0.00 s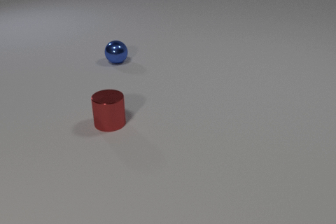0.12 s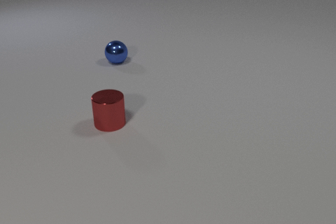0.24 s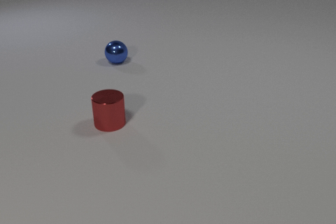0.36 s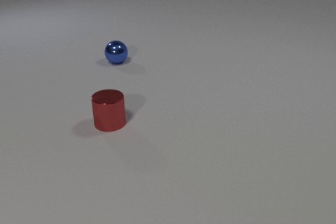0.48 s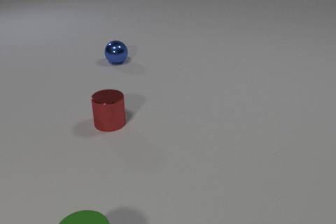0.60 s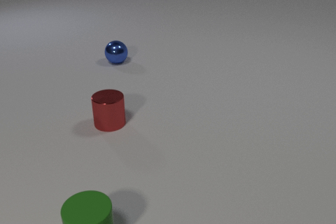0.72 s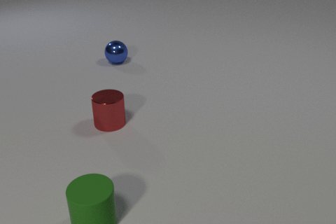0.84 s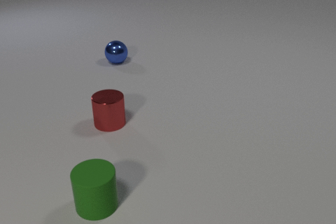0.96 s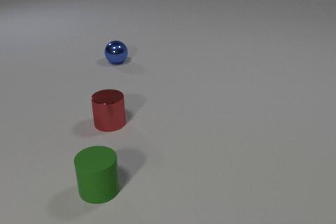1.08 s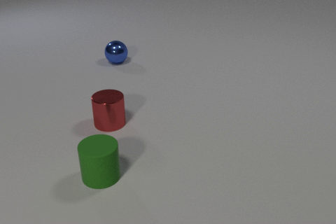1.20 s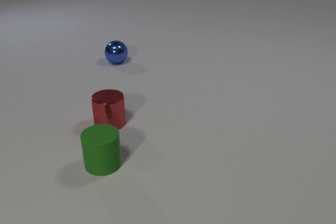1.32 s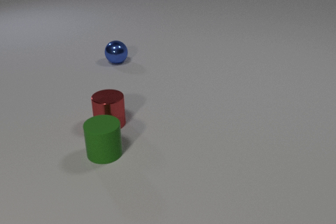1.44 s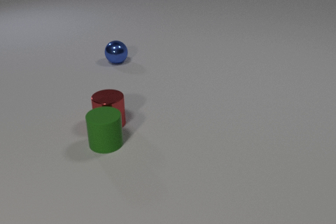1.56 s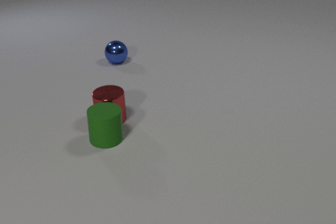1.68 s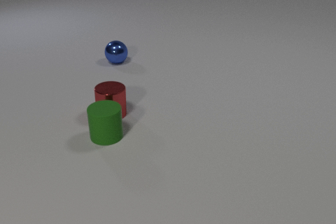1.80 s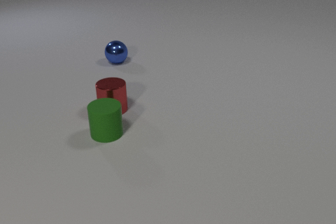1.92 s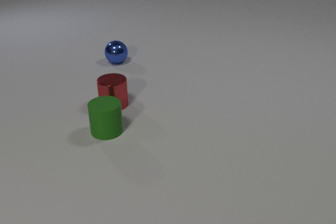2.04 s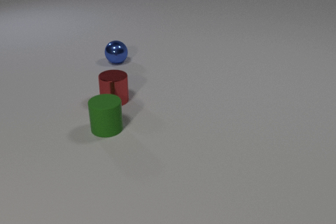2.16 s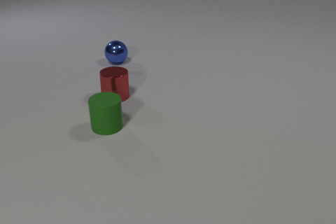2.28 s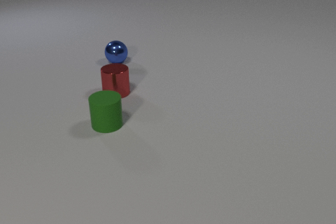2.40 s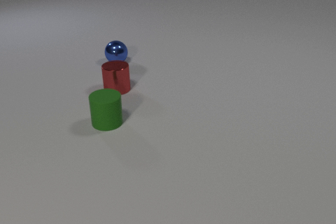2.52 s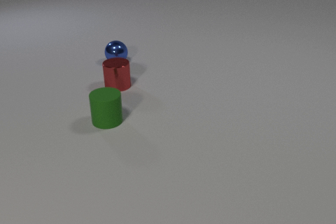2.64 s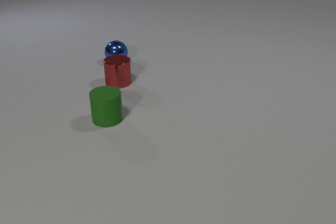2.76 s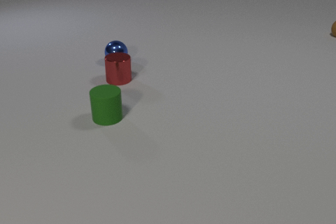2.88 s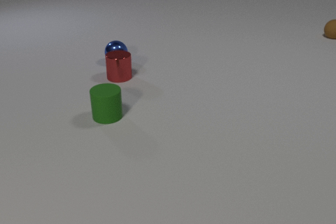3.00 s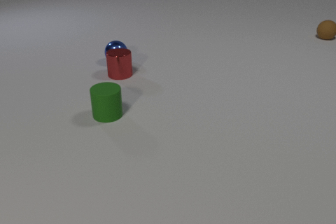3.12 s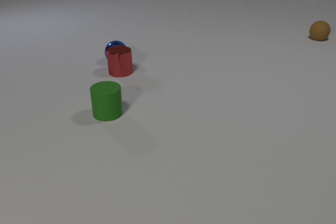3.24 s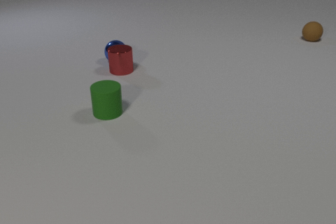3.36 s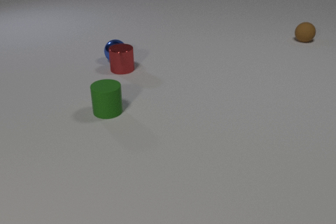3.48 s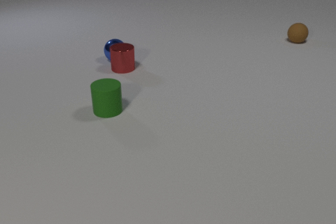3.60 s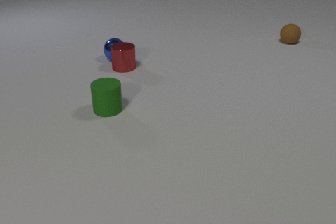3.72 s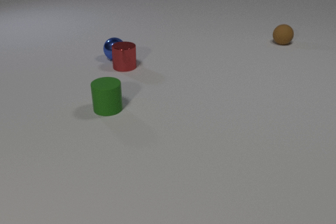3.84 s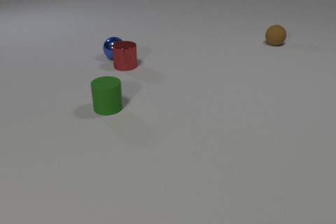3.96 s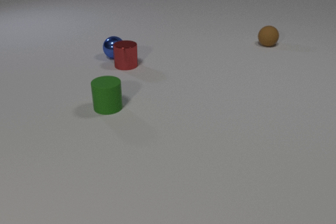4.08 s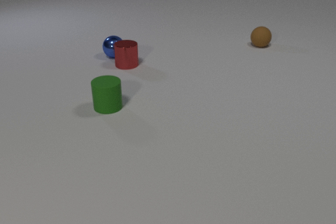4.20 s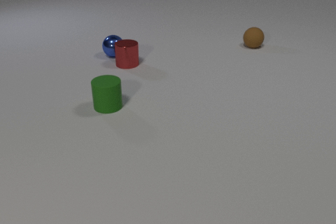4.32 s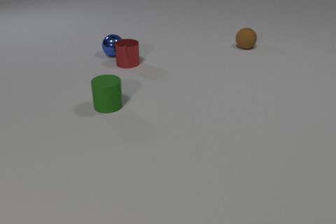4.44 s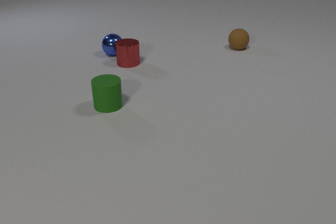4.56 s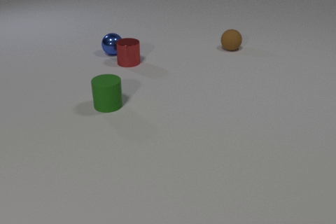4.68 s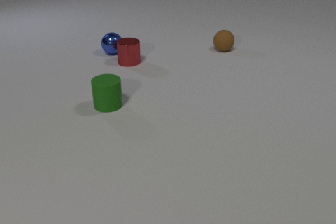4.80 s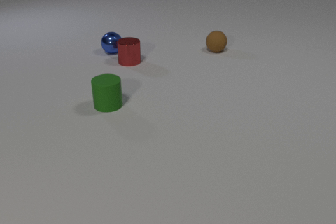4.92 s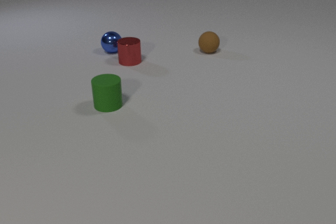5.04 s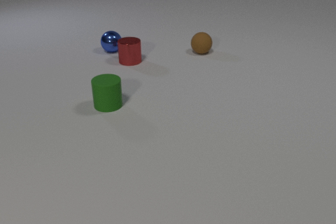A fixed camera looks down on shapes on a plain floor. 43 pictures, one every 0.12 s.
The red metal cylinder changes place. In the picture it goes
away from the camera.
The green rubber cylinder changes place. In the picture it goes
away from the camera.
0.00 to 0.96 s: The green rubber cylinder comes in at the bottom edge, slides away from the camera.
0.96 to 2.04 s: The green rubber cylinder slides away from the camera. The red metal cylinder slides away from the camera. The green rubber cylinder and the red metal cylinder collide.
2.04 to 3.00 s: The green rubber cylinder slides away from the camera. The red metal cylinder slides away from the camera. The brown rubber sphere comes in at the right edge, rolls to the left and toward the camera.
3.00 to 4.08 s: The green rubber cylinder slides away from the camera. The red metal cylinder slides away from the camera. The blue metal sphere rolls away from the camera. The brown rubber sphere rolls to the left and toward the camera. The red metal cylinder and the blue metal sphere collide.
4.08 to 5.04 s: The red metal cylinder slides away from the camera. The blue metal sphere rolls away from the camera. The brown rubber sphere rolls to the left and toward the camera.
How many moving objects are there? 4.
What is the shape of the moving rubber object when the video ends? sphere.
How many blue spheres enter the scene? 0.
